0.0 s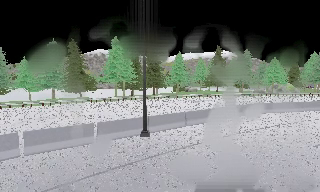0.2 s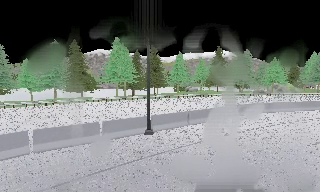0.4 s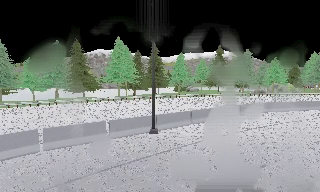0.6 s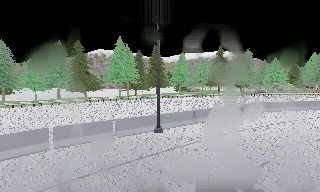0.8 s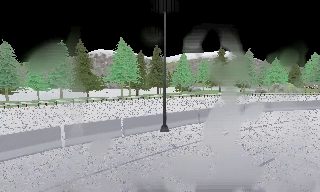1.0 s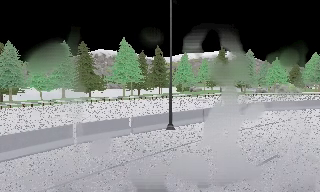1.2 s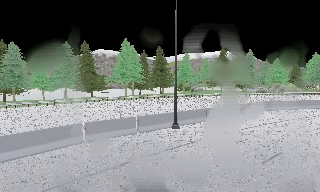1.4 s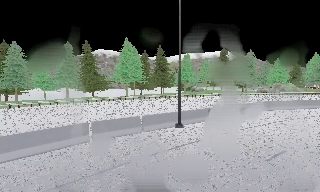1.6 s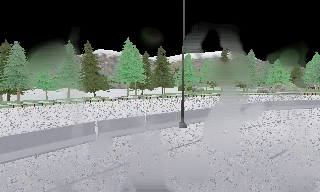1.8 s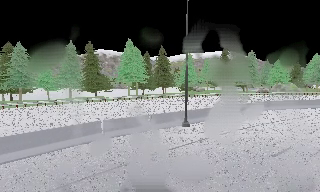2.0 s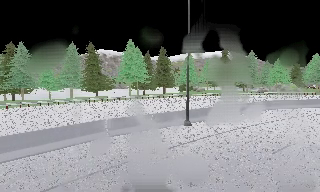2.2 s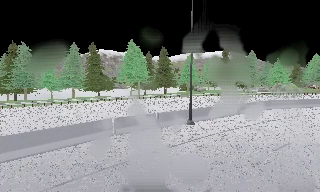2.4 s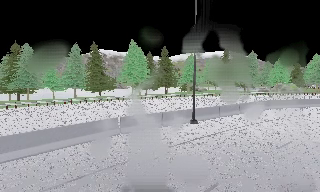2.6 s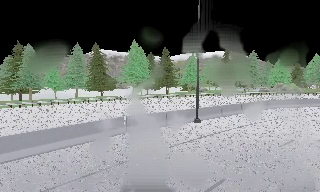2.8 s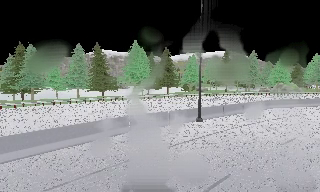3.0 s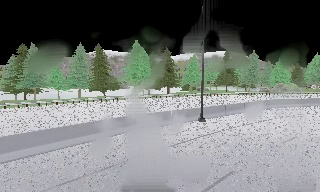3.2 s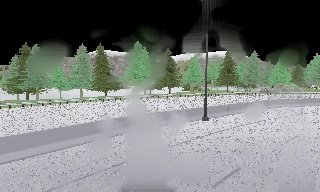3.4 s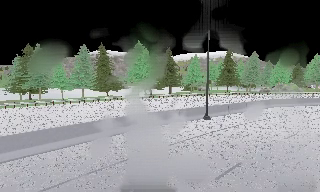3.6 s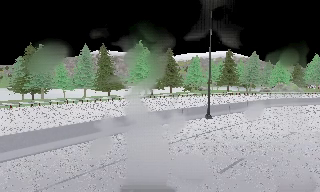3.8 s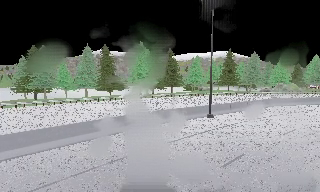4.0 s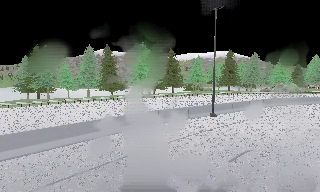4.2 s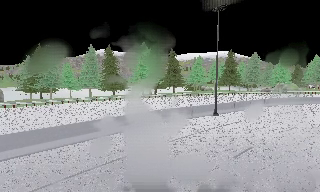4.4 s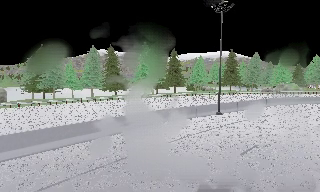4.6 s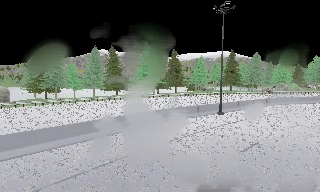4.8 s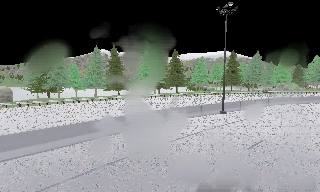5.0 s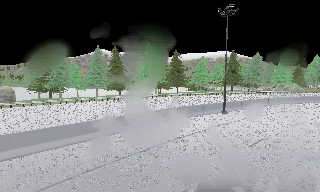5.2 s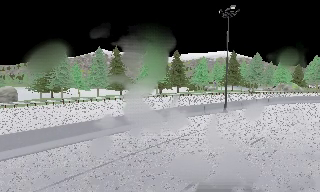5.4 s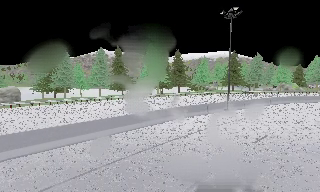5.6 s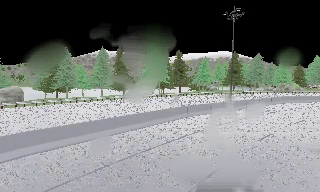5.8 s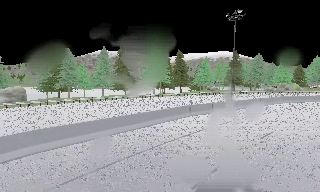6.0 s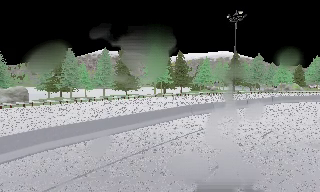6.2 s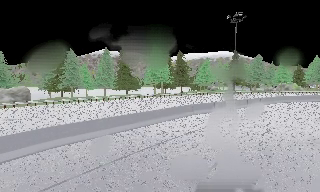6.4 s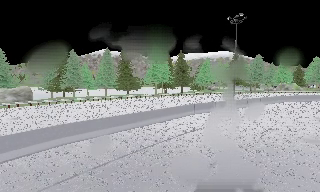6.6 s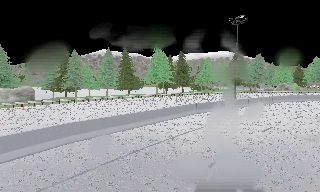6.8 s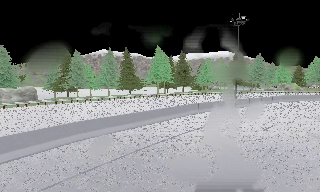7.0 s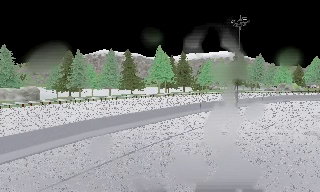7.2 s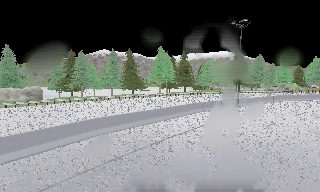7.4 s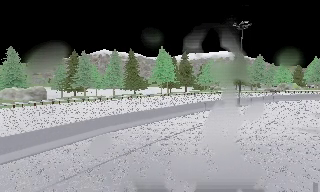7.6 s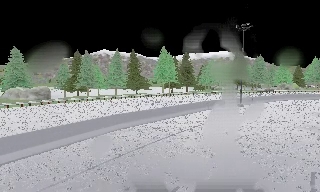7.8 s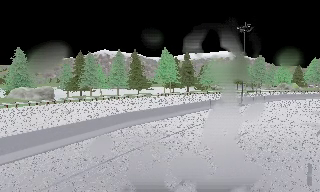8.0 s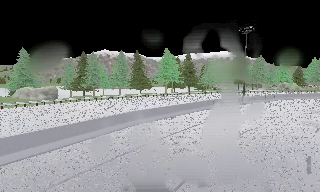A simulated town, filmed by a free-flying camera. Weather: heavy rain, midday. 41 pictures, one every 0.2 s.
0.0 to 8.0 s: The camera travels backward and to its left, about 20 m, so what stands in front gets smaller.
The film runs backward here.
